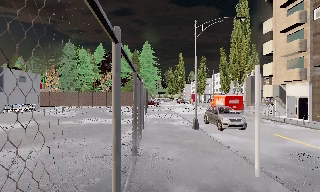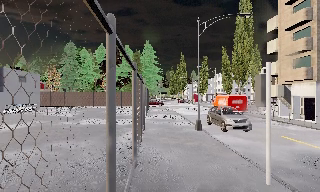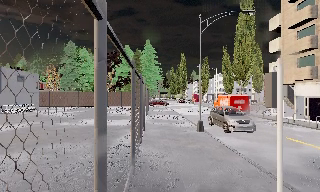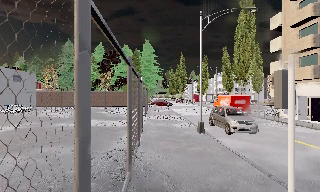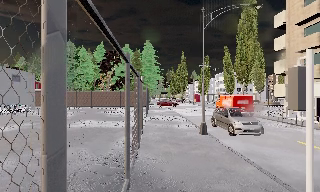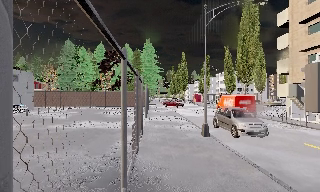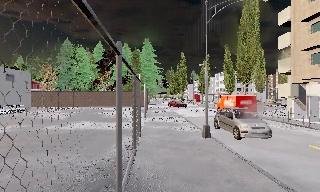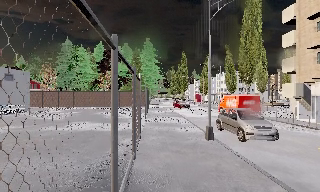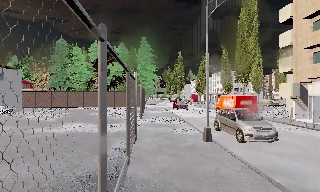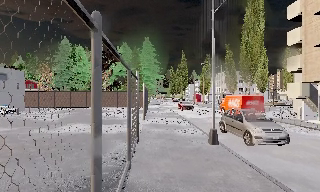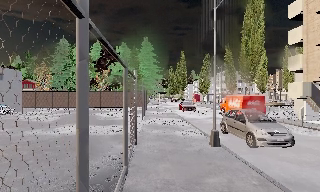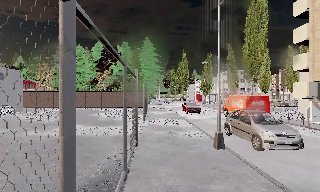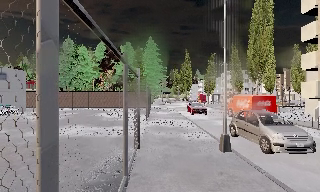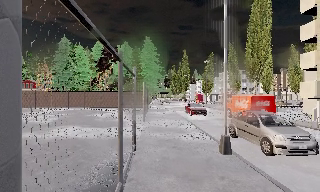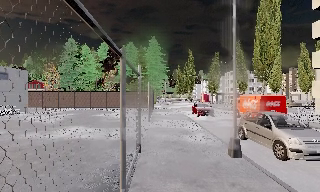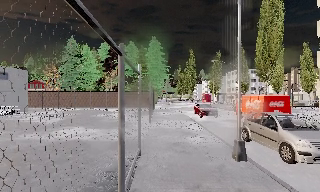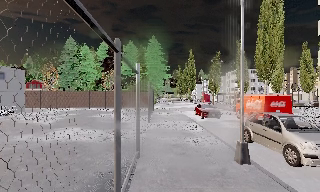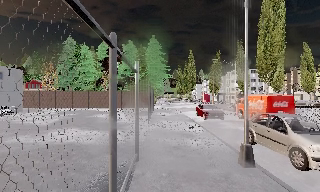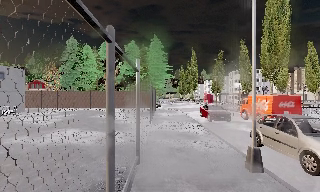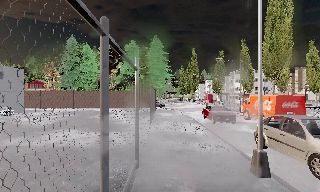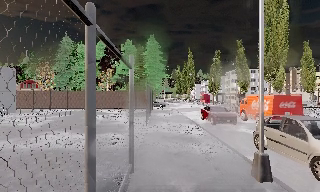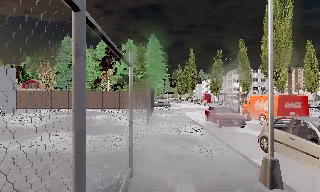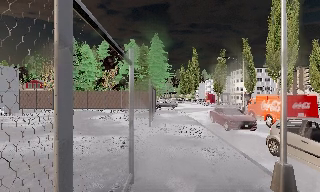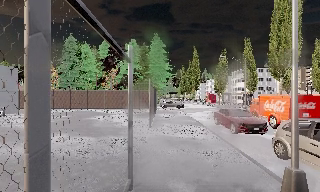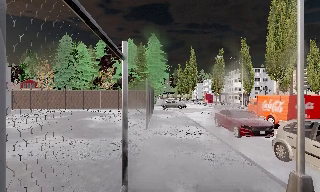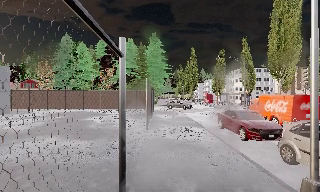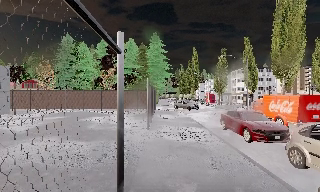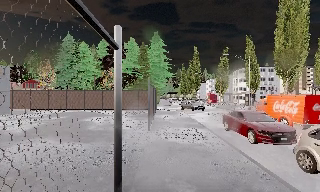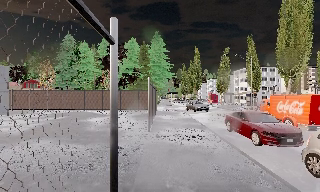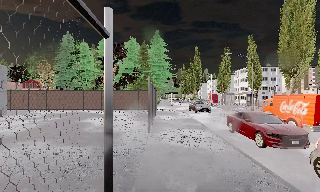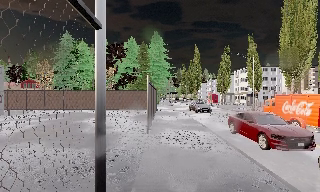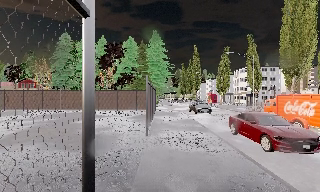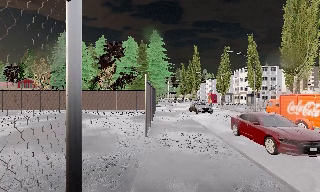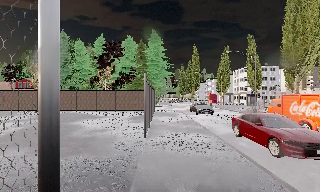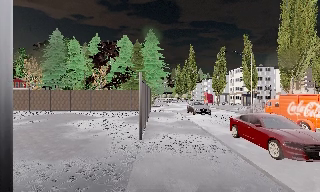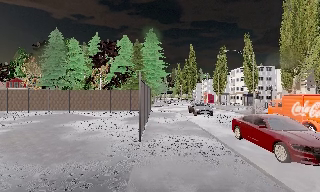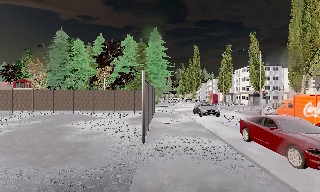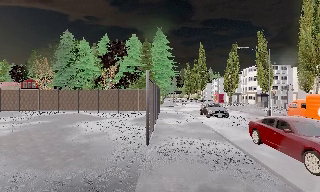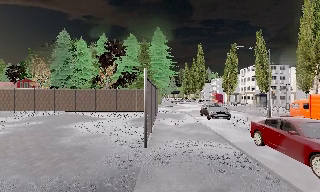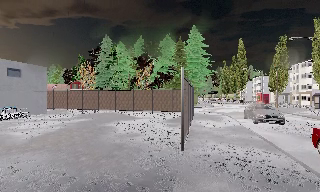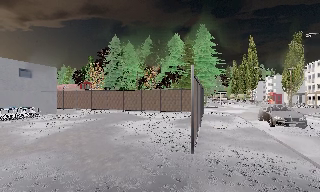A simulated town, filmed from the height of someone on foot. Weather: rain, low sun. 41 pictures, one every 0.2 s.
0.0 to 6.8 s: The camera travels forward, about 10 m, so what stands in front looms larger.
6.8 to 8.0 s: The scene slides to the right, as the camera pans about 20 degrees to its left. It travels forward, about 2 m, so what stands in front looms larger.
The film runs forward here.
